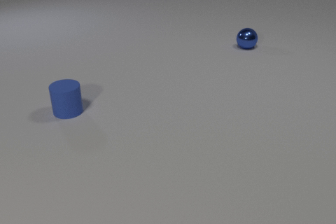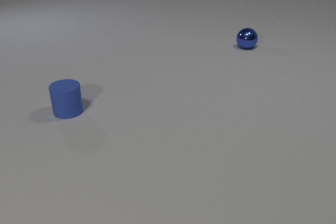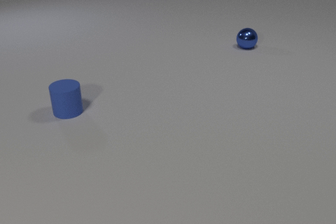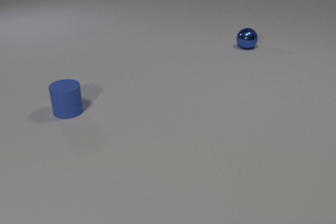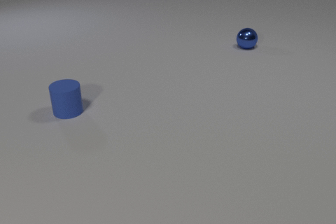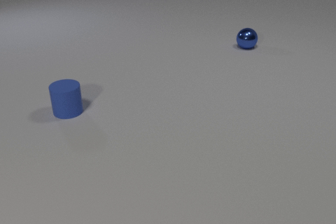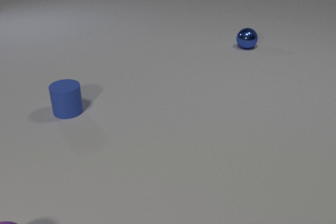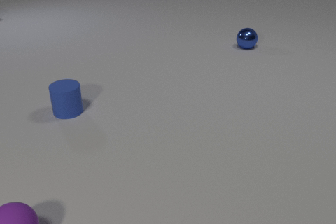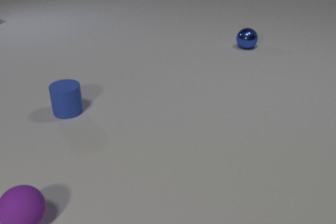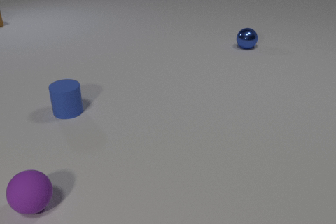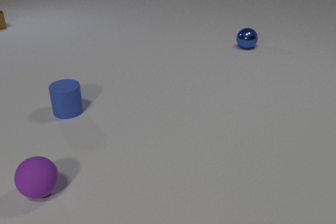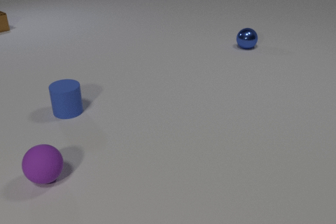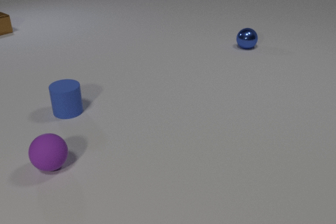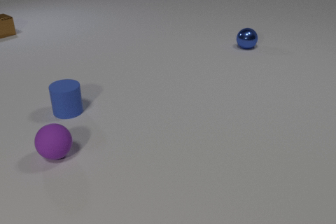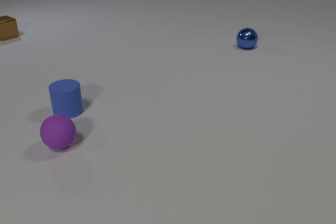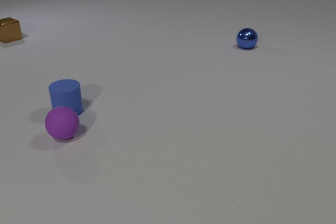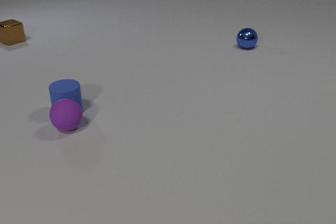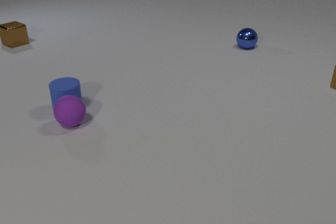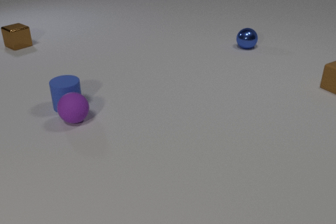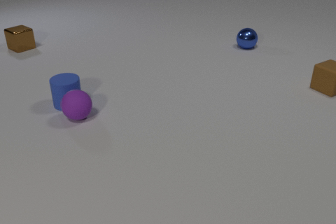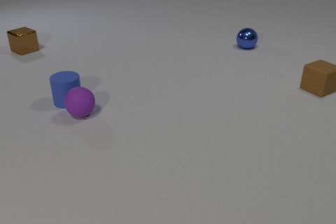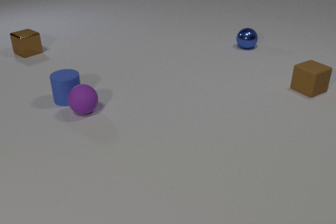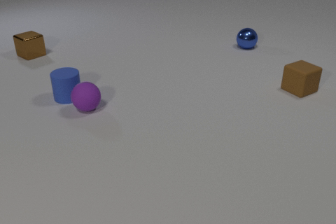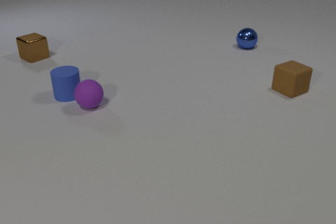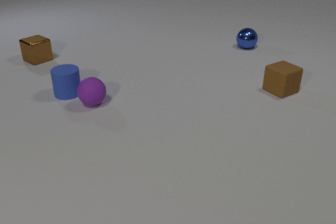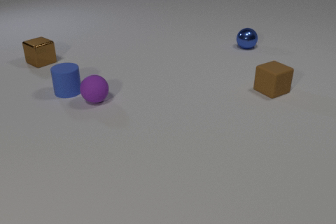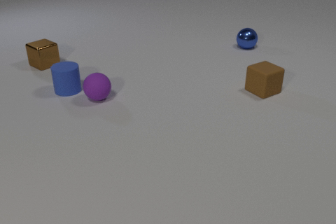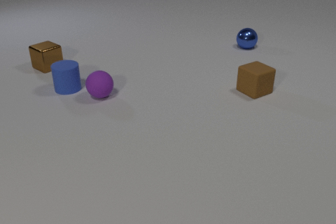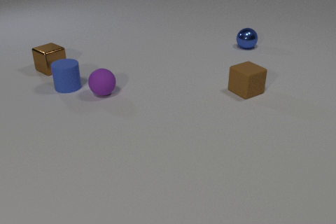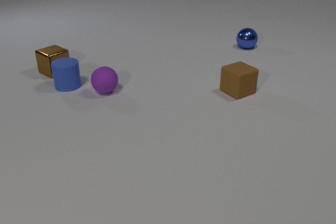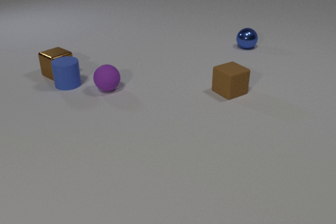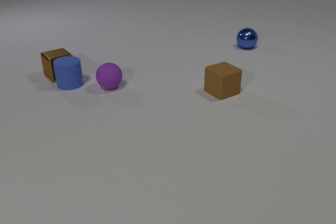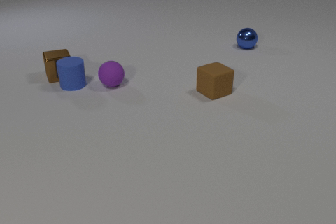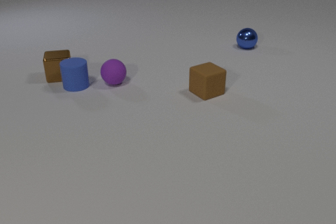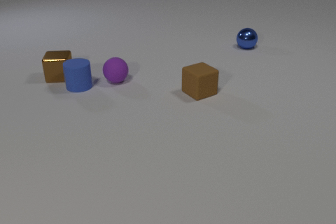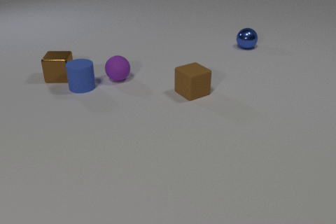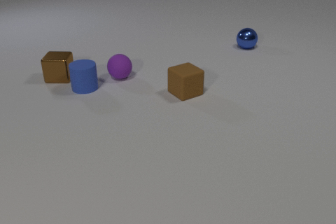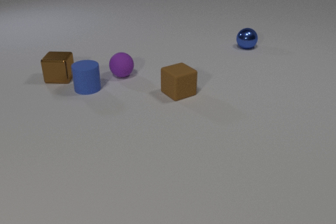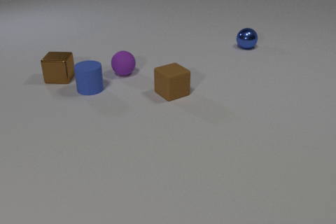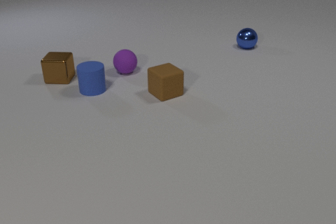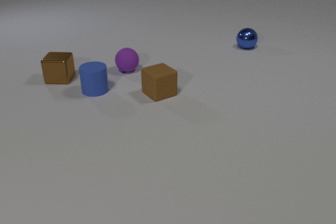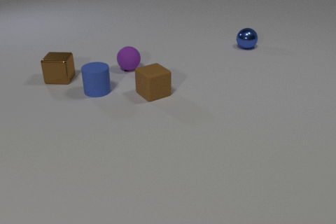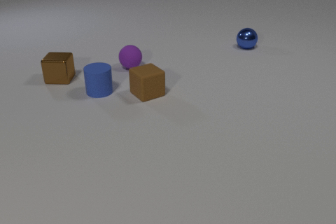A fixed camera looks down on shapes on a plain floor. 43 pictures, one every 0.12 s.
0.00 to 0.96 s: The purple rubber sphere comes in at the bottom edge, rolls away from the camera and to the right.
0.96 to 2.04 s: The purple rubber sphere rolls away from the camera. The brown metal cube slides toward the camera. The brown rubber cube comes in at the right edge. The purple rubber sphere and the blue rubber cylinder collide.
2.04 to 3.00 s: The purple rubber sphere rolls away from the camera and to the right. The blue rubber cylinder slides away from the camera. The brown metal cube slides toward the camera. The brown rubber cube slides to the left and toward the camera.
3.00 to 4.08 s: The purple rubber sphere rolls away from the camera and to the right. The blue rubber cylinder slides to the right and away from the camera. The brown metal cube slides toward the camera, spins clockwise seen from above by about 45 degrees, its near face sliding to the left. The brown rubber cube slides to the left. The blue rubber cylinder and the brown metal cube collide.
4.08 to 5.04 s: The purple rubber sphere rolls away from the camera and to the right. The blue rubber cylinder slides to the right and toward the camera. The brown rubber cube slides to the left.
How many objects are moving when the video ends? 3.
What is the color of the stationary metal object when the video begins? blue.
What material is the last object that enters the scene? rubber.
